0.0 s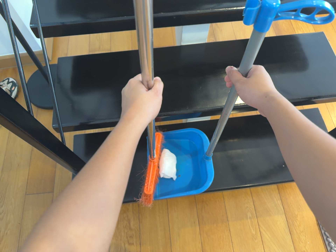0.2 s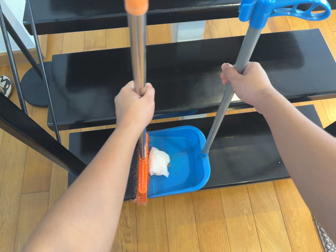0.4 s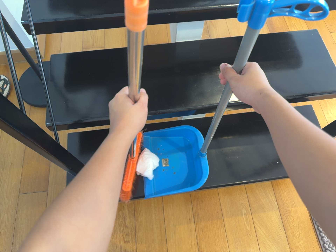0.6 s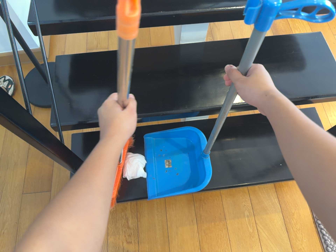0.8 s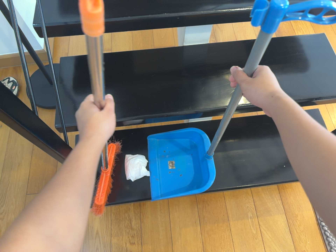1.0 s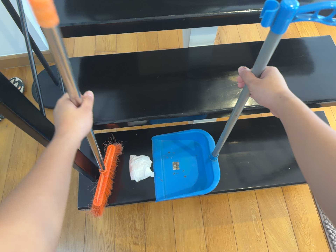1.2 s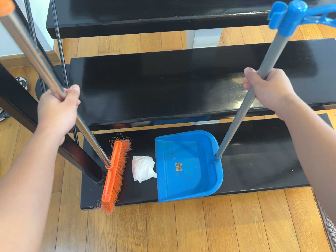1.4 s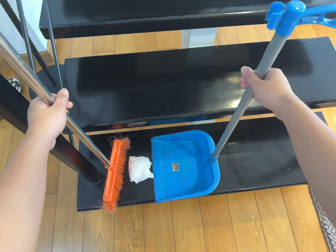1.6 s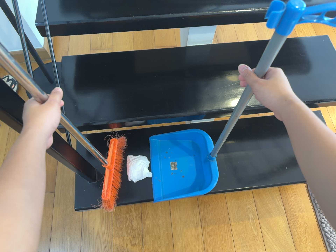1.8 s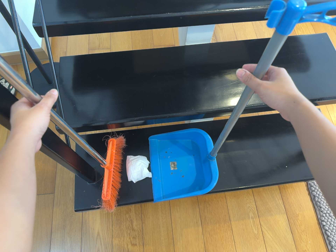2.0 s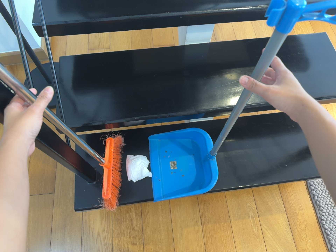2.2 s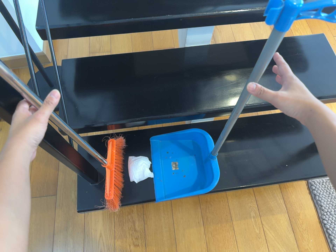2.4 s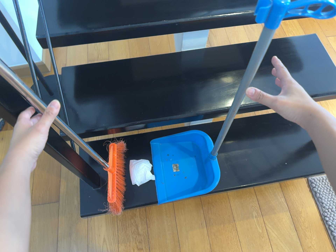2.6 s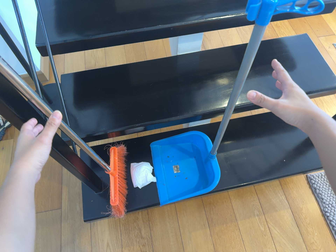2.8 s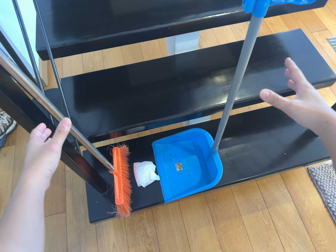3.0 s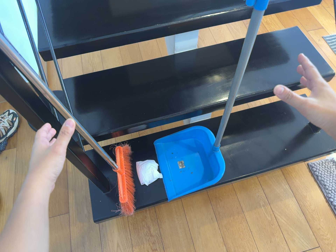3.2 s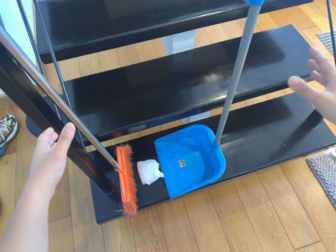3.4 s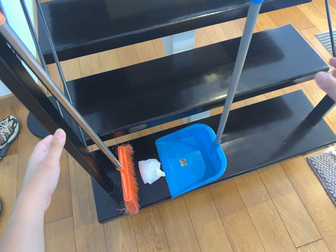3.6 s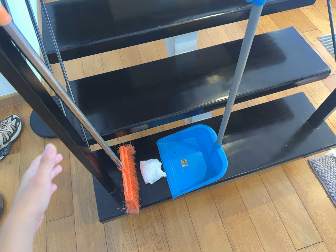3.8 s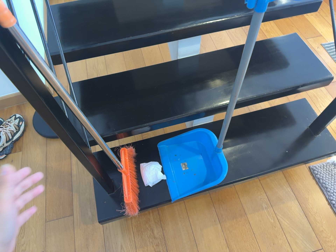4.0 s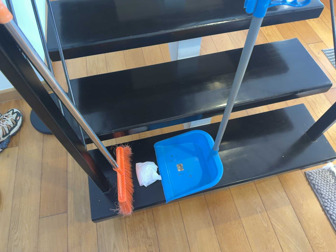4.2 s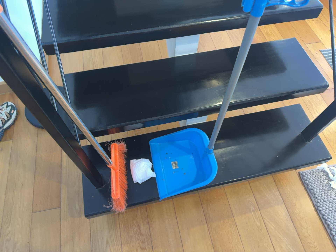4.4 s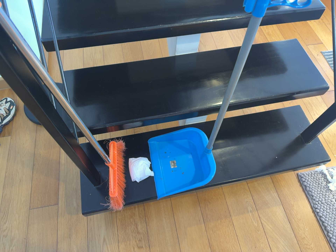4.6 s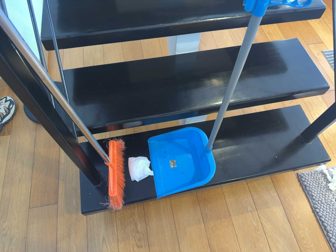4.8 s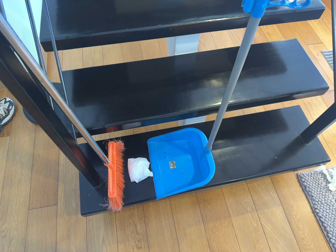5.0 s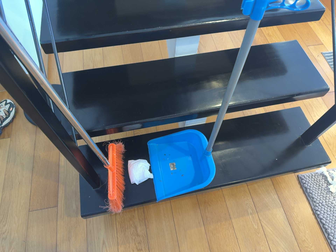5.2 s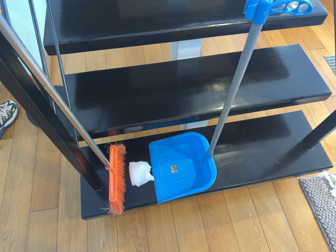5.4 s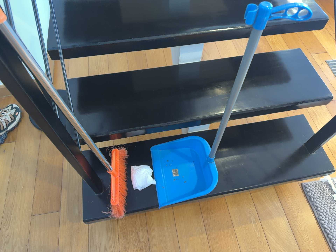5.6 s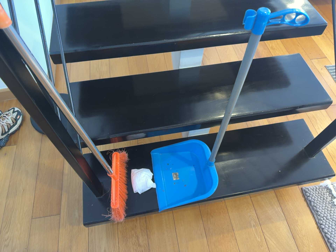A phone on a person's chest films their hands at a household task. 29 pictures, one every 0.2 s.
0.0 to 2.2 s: The camera shifts only a little, or ends up much as it began.
2.2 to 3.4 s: The camera travels toward the bottom of its view and backward, about 12 cm. It rolls about its line of sight by about 10 degrees, and the scene rotates counterclockwise.
3.4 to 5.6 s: The camera shifts only a little, or ends up much as it began.
The film runs backward here.
